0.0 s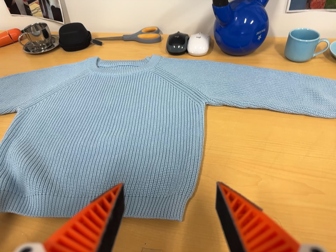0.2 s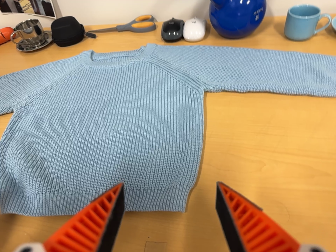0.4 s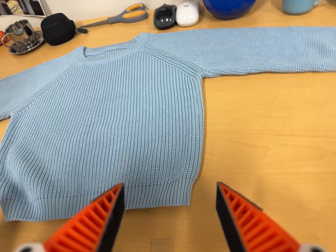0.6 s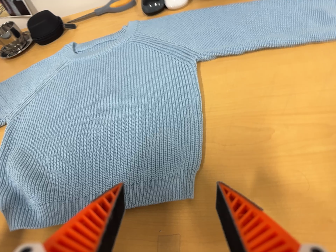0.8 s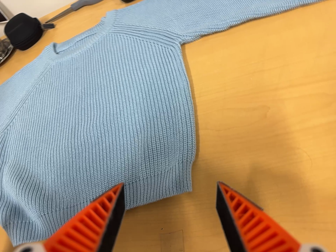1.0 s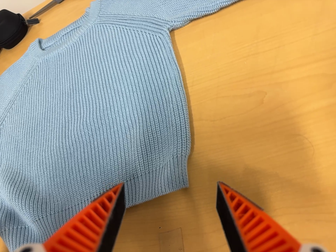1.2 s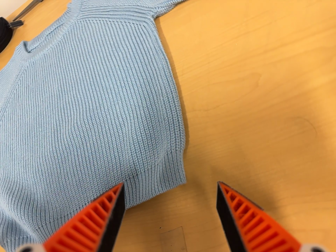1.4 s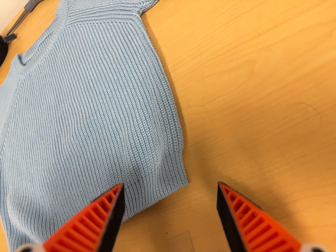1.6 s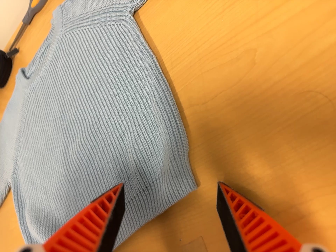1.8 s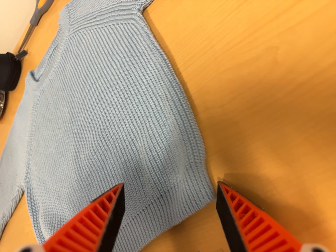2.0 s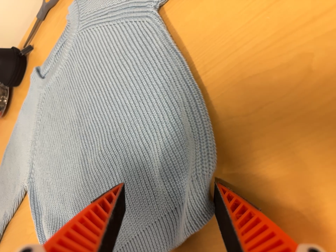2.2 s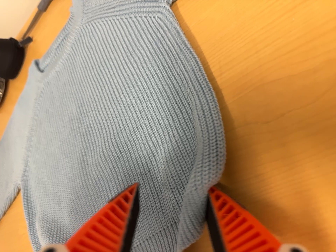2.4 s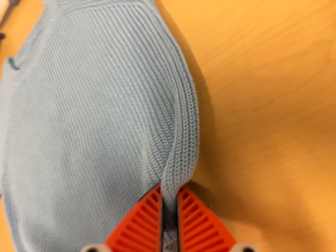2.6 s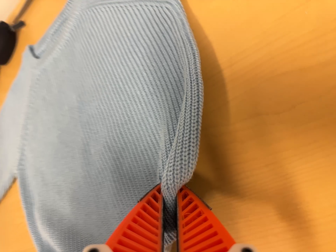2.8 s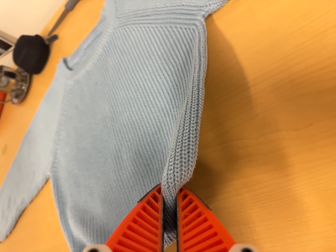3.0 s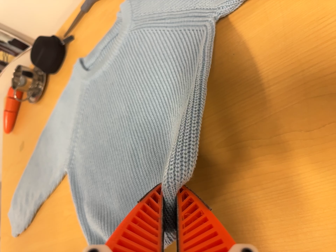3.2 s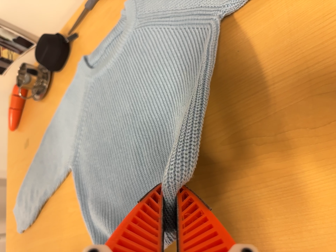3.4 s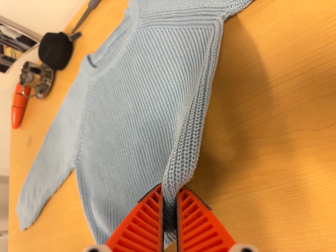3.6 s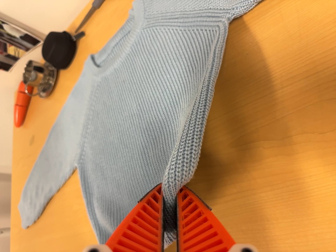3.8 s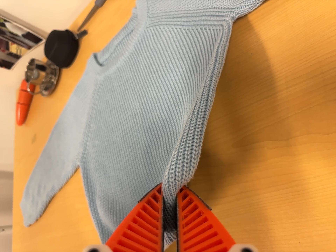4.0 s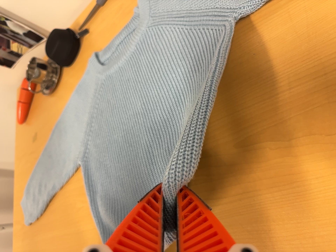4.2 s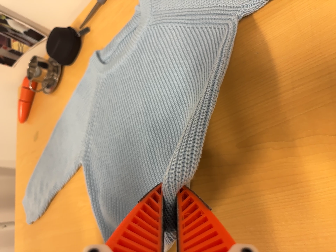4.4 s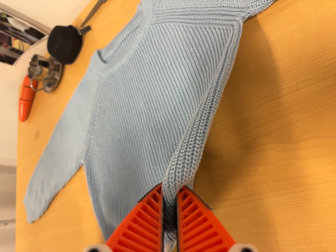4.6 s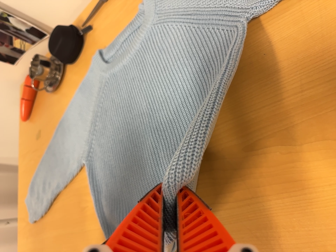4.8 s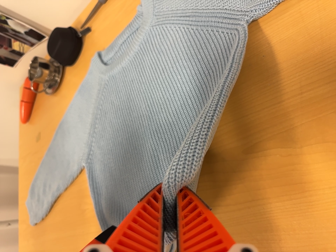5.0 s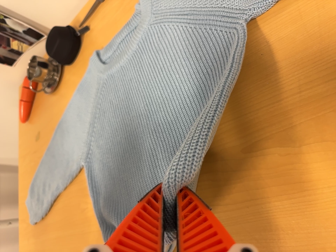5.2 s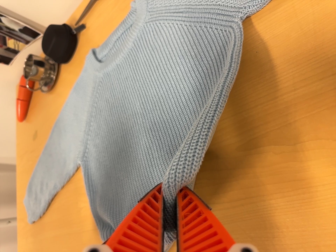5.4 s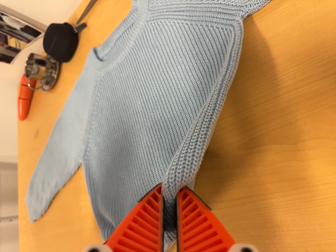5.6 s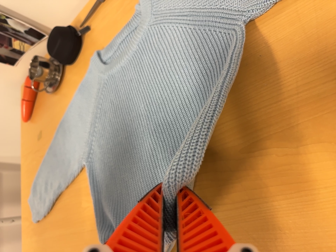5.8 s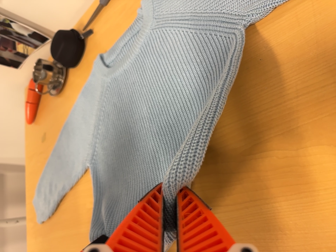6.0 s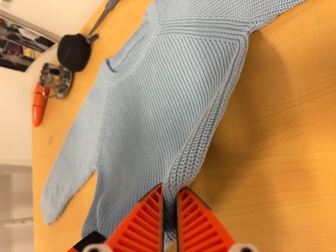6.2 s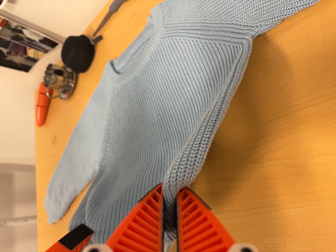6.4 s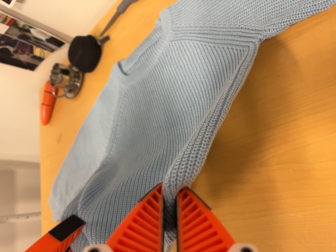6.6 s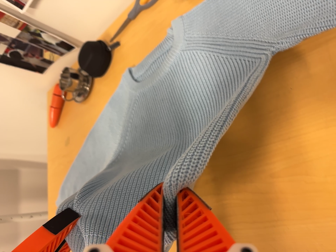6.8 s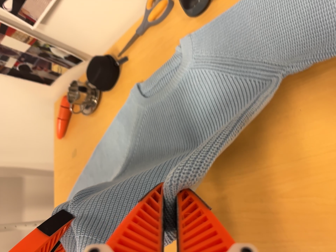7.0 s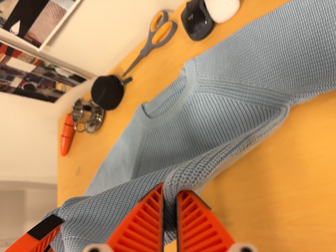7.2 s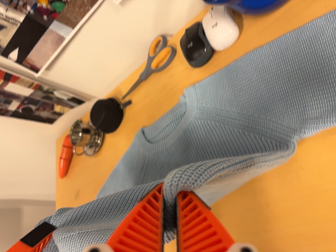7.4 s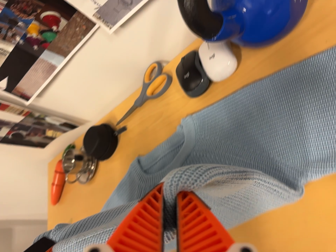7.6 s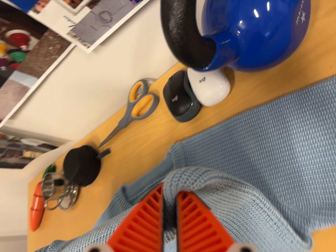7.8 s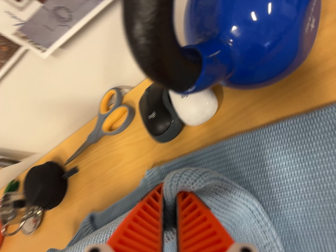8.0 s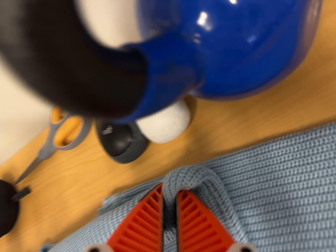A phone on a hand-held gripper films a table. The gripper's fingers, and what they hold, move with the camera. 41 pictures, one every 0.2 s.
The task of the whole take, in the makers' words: fold up.
0.0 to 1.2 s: The camera travels forward and to its right, about 12 cm, so what stands in front looms larger. Its aim tips toward the bottom of its view by about 15 degrees, and the scene shifts upward. It rolls about its line of sight by about 35 degrees, and the scene rotates counterclockwise.
1.2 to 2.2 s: The camera travels forward and toward the top of its view, about 8 cm, so what stands in front looms larger. It rolls about its line of sight by about 10 degrees, and the scene rotates counterclockwise.
2.2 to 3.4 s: The camera travels to its left and backward, about 7 cm, so close, fixed things drift to the right.
3.4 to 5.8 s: The camera shifts only a little, or ends up much as it began.
5.8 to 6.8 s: The camera travels toward the top of its view and to its left, about 7 cm, so close, fixed things drift downward.
6.8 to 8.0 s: The scene slides to the left, as the camera pans about 10 degrees to its right. It travels forward and toward the top of its view, about 30 cm, so what stands in front looms larger.
The film runs forward here.
